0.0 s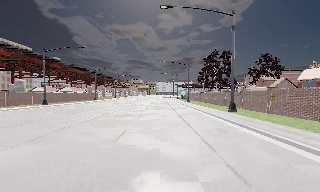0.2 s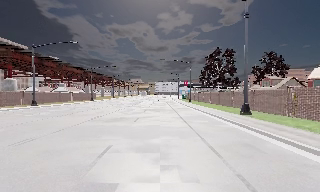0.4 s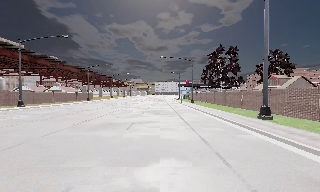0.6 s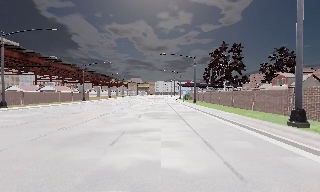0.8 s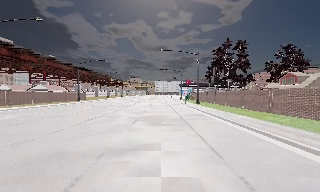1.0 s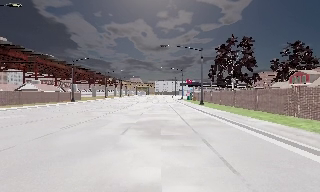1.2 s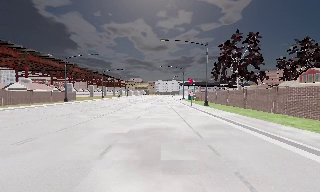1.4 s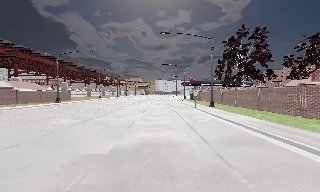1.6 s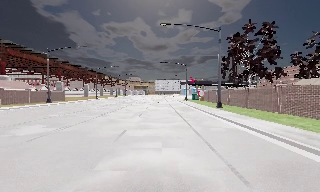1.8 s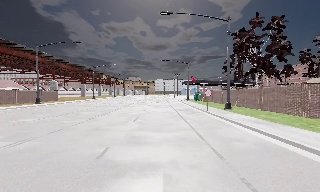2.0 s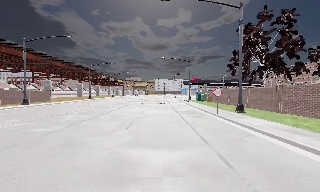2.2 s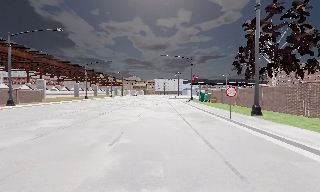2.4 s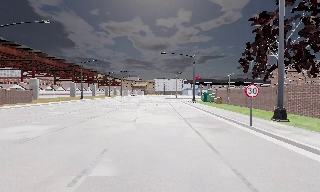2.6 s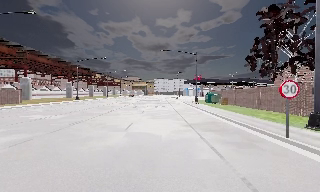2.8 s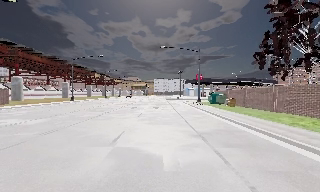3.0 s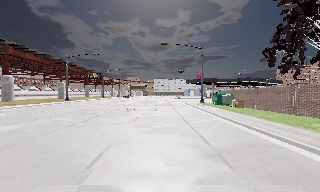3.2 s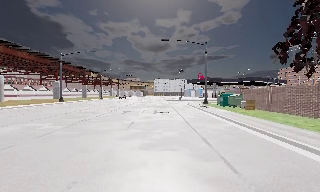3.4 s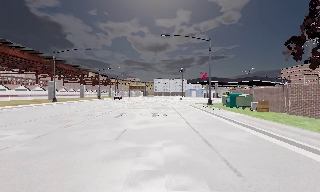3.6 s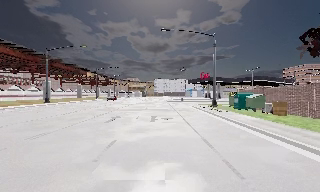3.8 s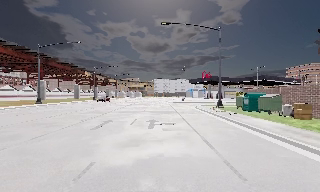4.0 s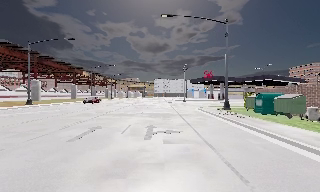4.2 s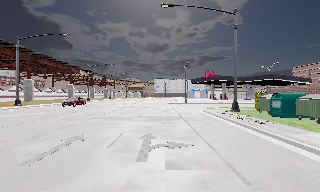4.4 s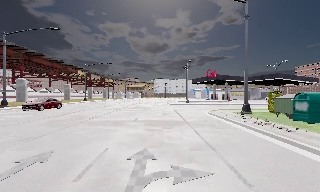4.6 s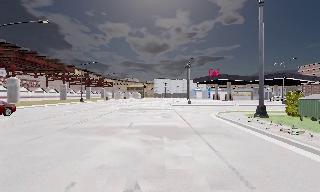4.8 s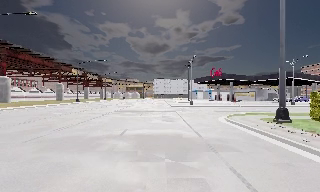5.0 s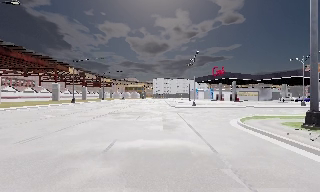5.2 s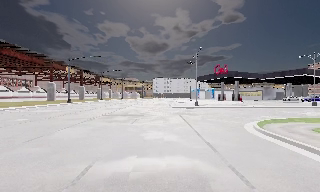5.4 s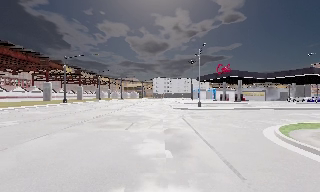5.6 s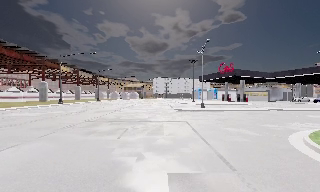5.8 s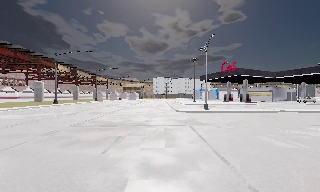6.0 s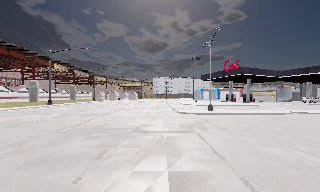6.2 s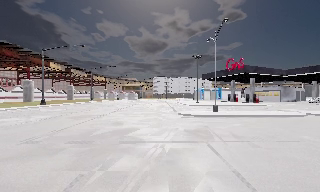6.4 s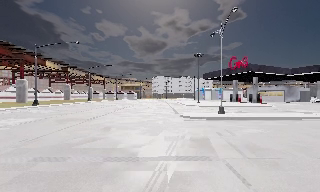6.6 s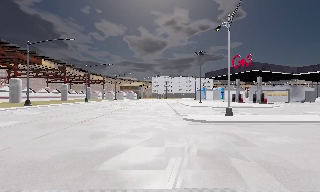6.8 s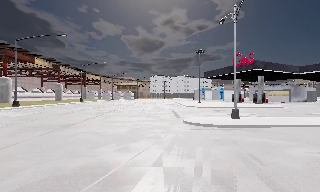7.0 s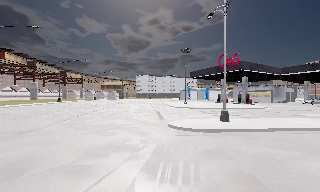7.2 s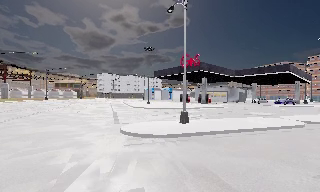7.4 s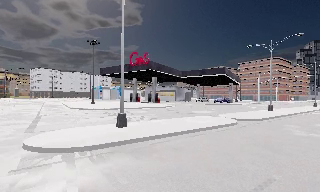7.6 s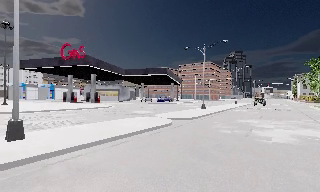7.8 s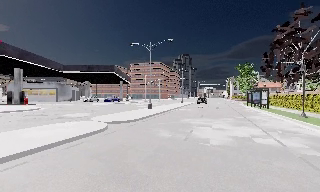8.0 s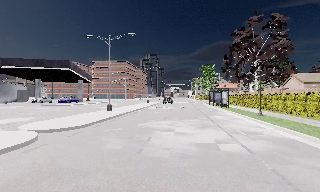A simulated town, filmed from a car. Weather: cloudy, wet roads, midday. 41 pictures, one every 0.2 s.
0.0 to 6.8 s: The camera travels forward, about 75 m, so what stands in front looms larger.
6.8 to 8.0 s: The camera swings to its right by about 80 degrees, and the scene slides to the left. It travels forward and to its right, about 9 m.
The film runs forward here.
